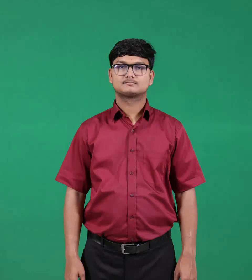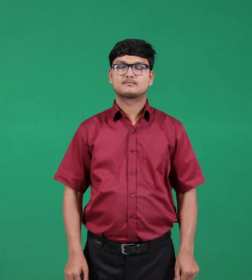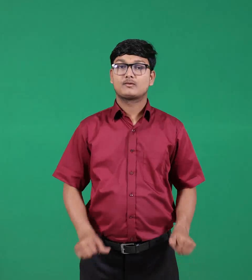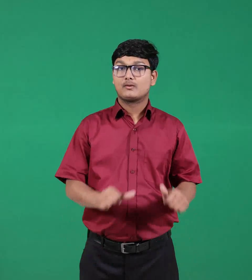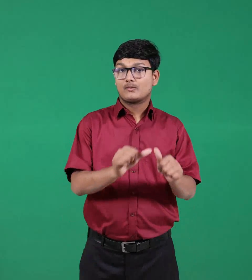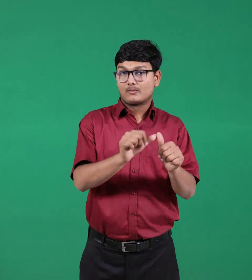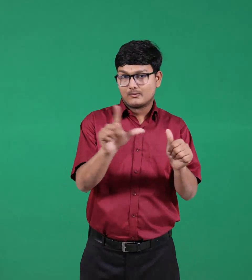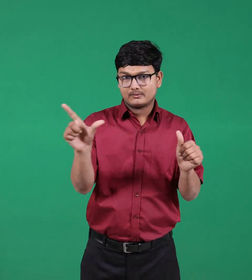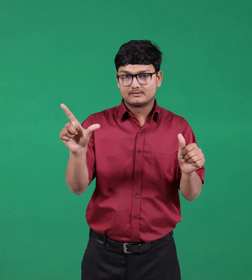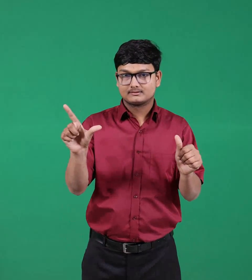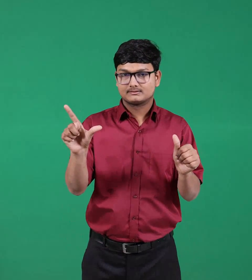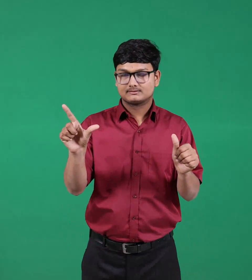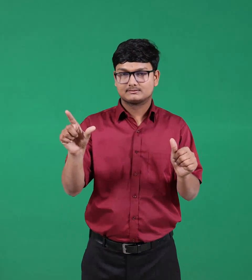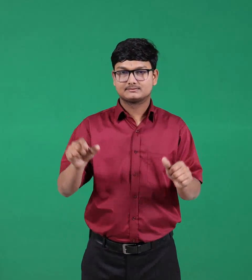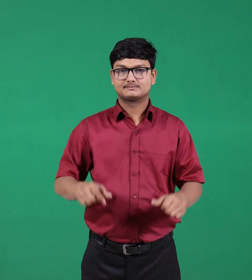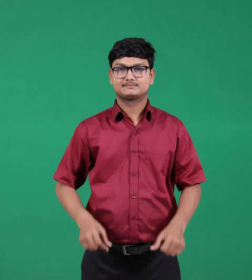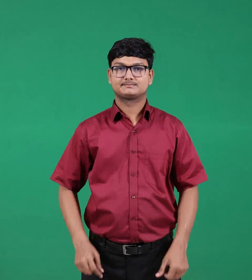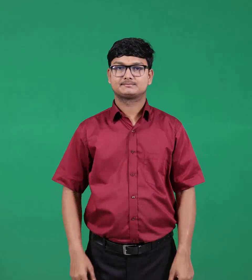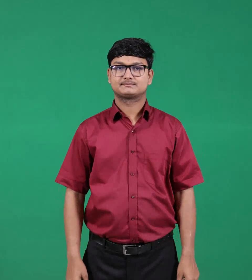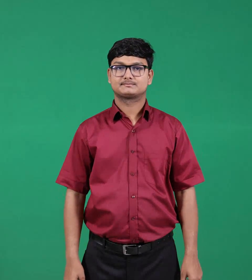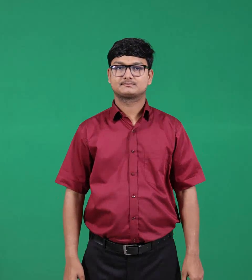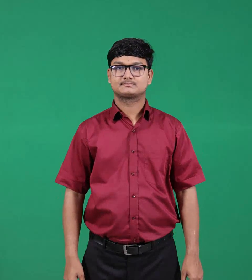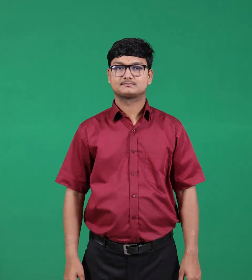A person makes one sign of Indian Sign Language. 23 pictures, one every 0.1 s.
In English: all
